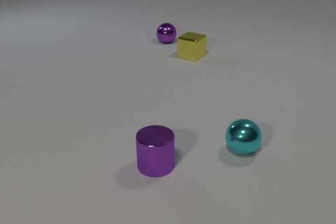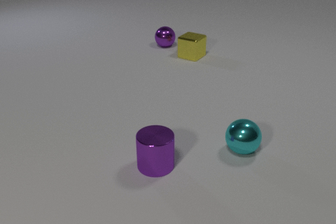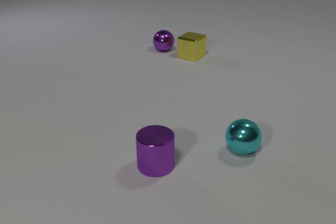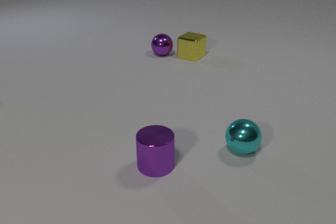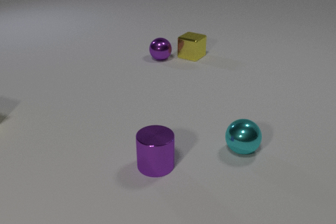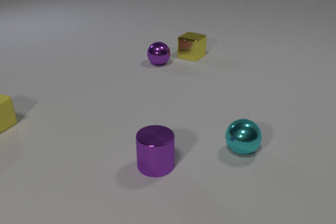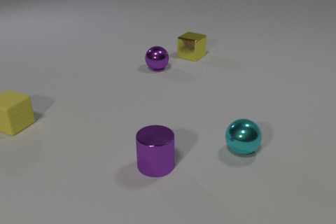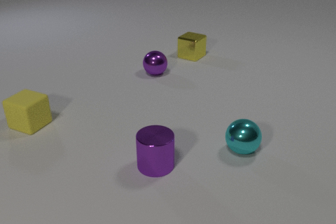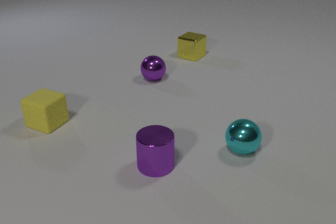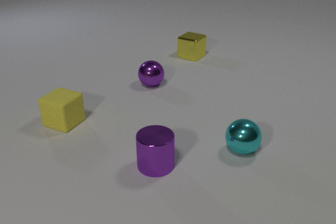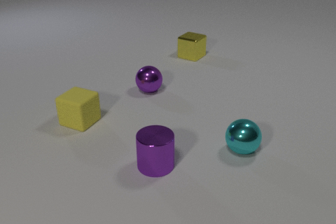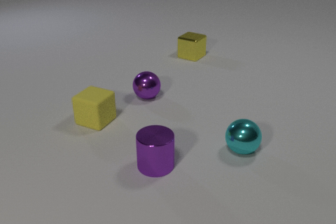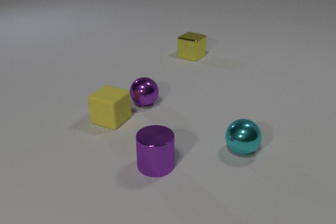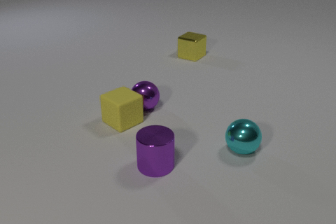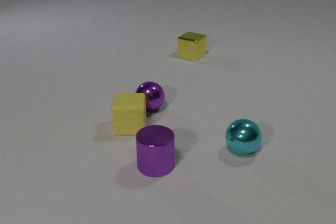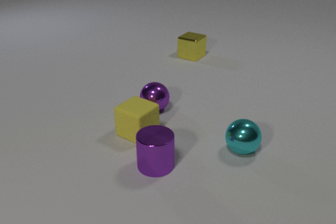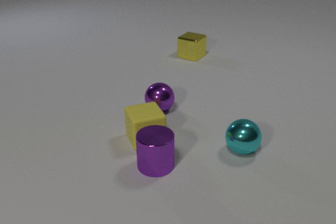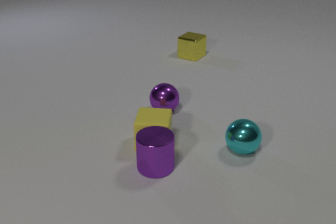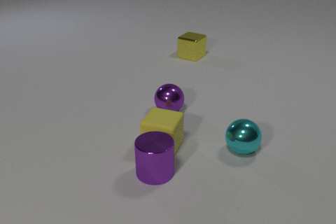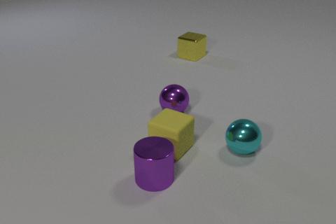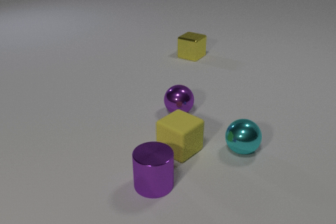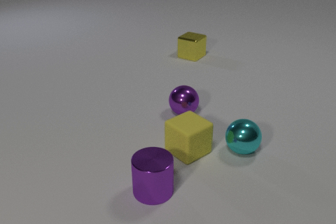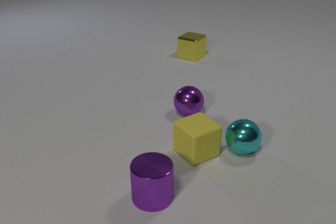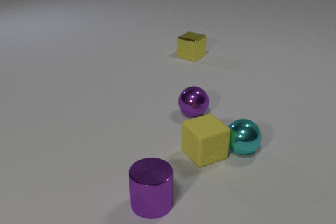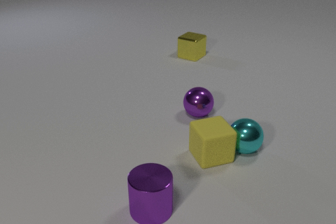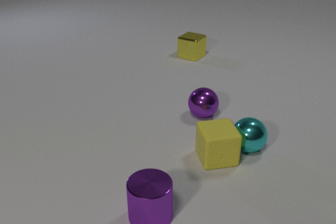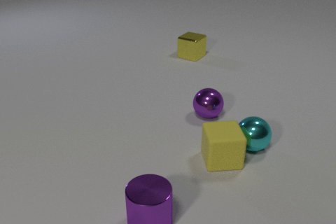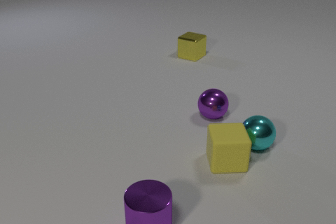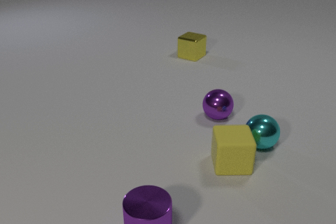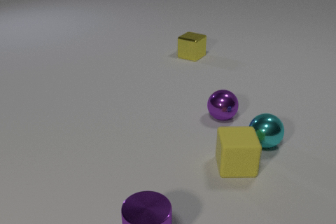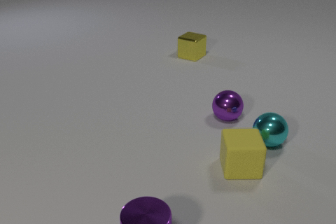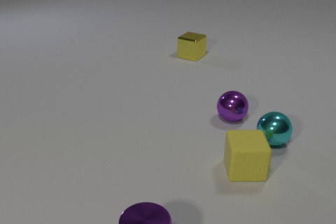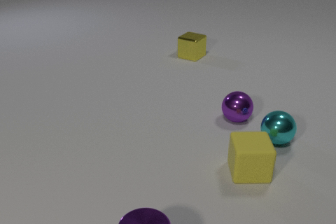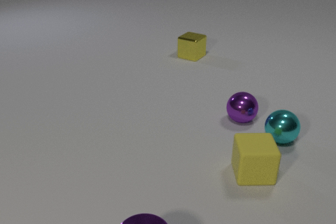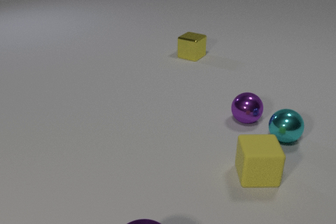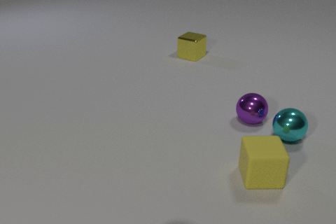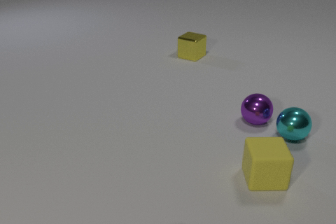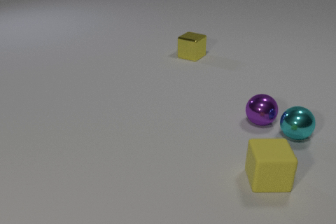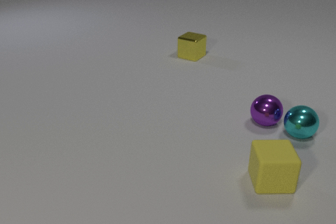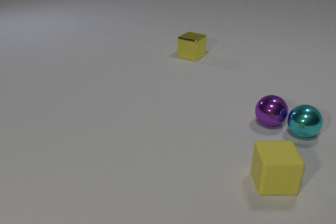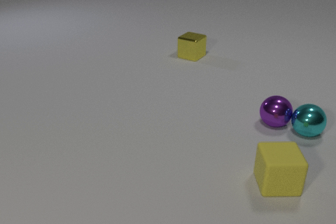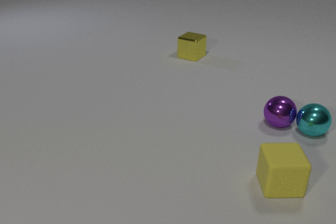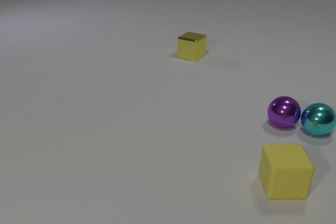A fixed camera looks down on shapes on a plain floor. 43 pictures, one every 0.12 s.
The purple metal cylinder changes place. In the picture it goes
toward the camera.
The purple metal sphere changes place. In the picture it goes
toward the camera.
0.00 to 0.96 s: The yellow rubber cube comes in at the left edge, slides to the right. The purple metal sphere rolls toward the camera.
0.96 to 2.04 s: The yellow rubber cube slides to the right and toward the camera. The purple metal sphere rolls toward the camera. The yellow rubber cube and the purple metal sphere collide. The yellow rubber cube and the purple metal cylinder collide.
2.04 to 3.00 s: The yellow rubber cube slides to the right. The purple metal sphere rolls to the right. The purple metal cylinder slides toward the camera. The yellow rubber cube and the cyan metal sphere collide.
3.00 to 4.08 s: The yellow rubber cube slides to the right and toward the camera. The purple metal sphere rolls to the right. The purple metal cylinder slides toward the camera. The cyan metal sphere rolls to the right and away from the camera.
4.08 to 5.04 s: The yellow rubber cube slides to the right. The purple metal sphere rolls to the right. The purple metal cylinder leaves at the bottom edge. The cyan metal sphere rolls to the right and away from the camera. The purple metal sphere and the cyan metal sphere collide.
Are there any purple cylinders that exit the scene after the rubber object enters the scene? yes.
How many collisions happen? 4.
How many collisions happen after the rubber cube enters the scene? 4.
